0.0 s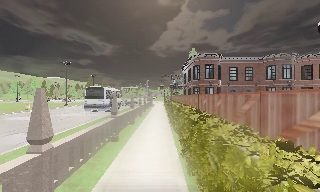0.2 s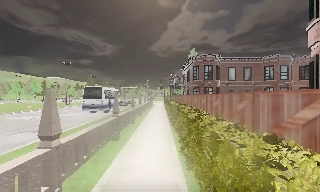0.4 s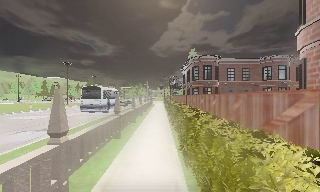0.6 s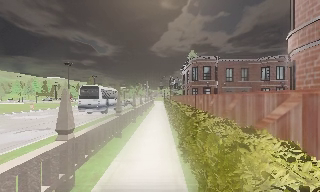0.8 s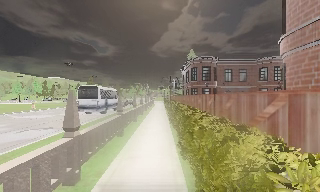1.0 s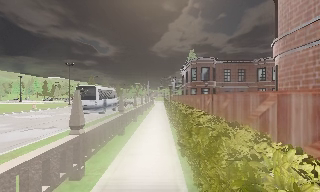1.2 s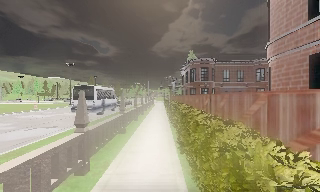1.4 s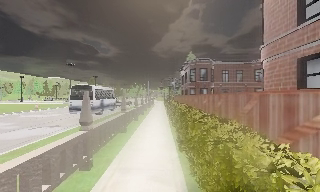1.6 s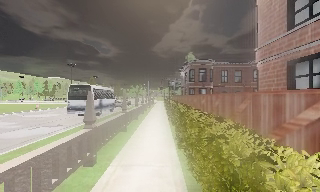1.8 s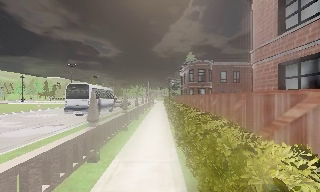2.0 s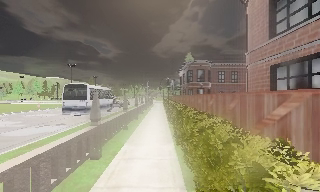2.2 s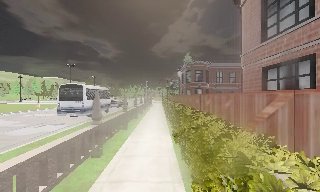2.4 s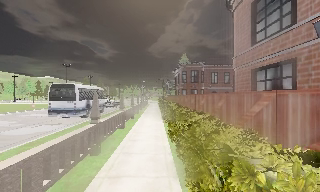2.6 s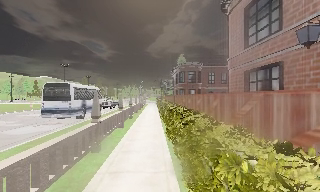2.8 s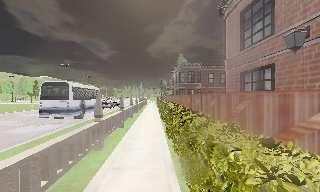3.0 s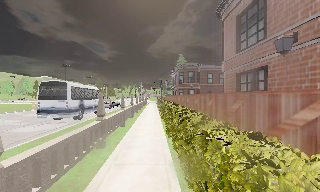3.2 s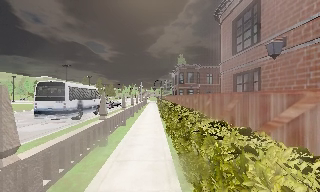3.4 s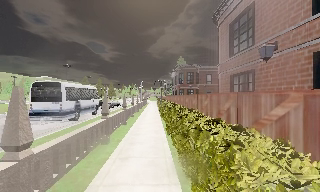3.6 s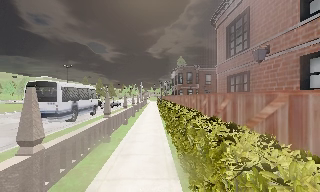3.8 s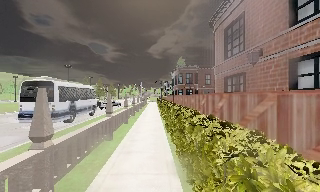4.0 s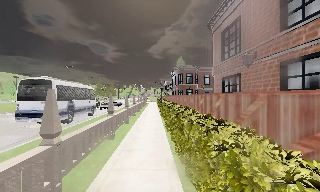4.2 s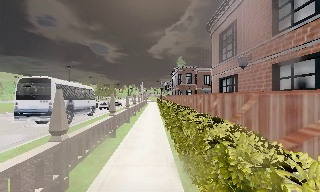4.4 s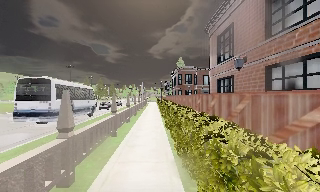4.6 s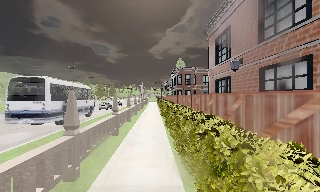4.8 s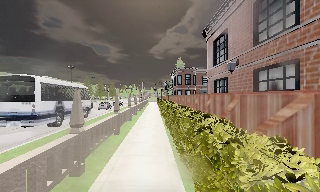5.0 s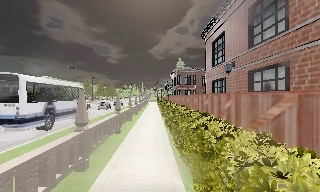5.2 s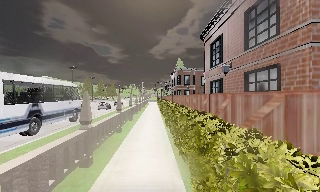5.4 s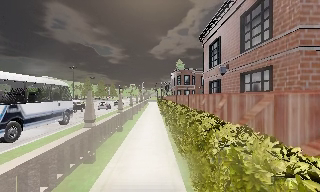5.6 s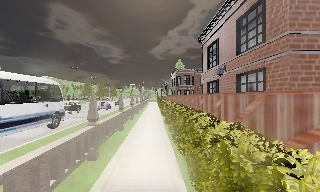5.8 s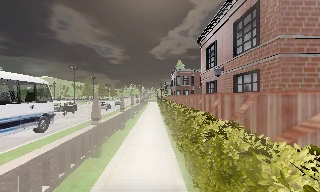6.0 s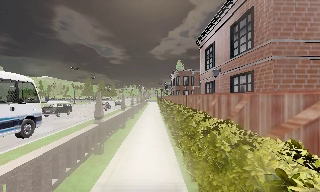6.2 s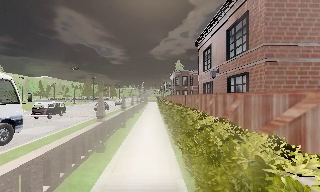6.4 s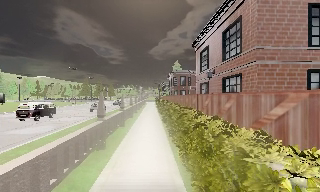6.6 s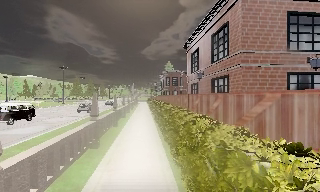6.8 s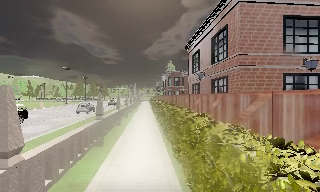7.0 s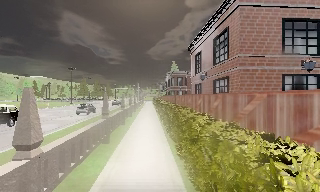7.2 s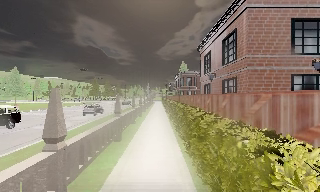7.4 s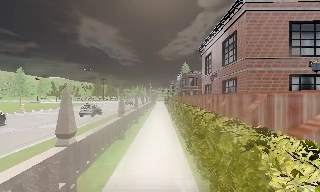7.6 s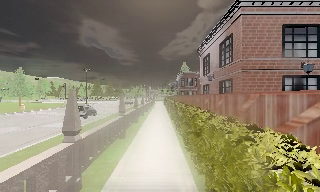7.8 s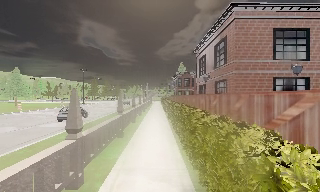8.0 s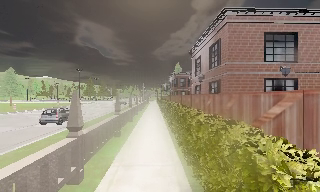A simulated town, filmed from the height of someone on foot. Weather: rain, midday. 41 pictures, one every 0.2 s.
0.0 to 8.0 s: The camera travels backward, about 13 m, so what stands in front gets smaller.
The film runs backward here.
